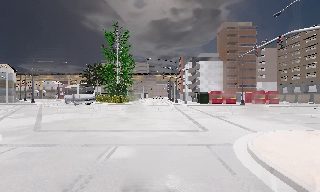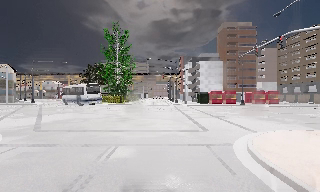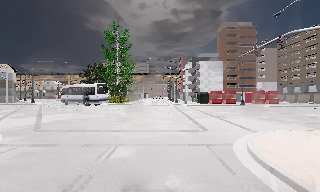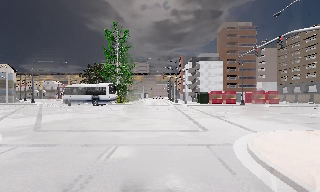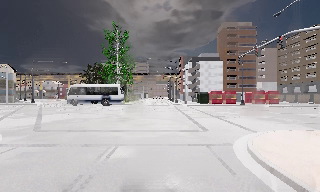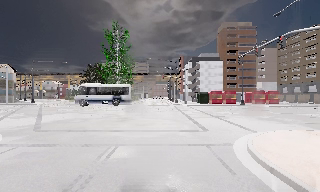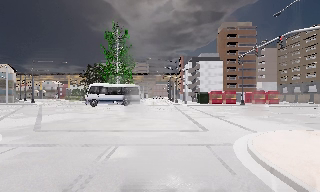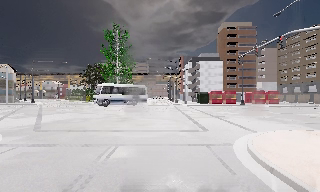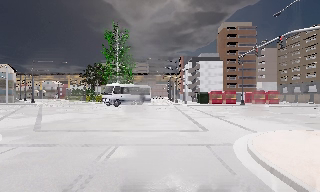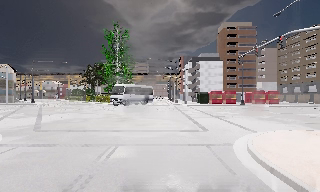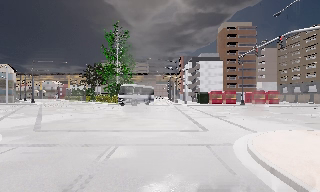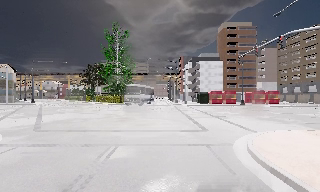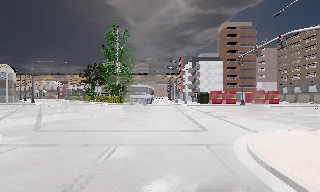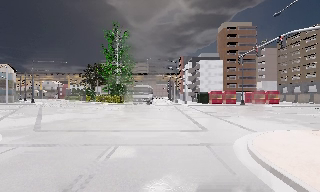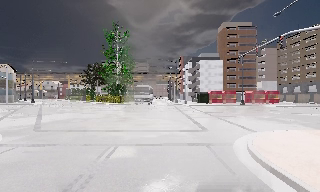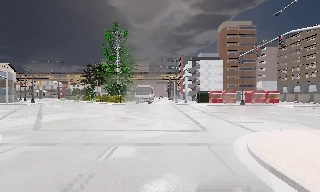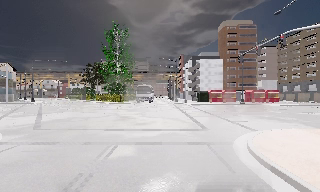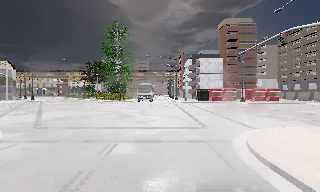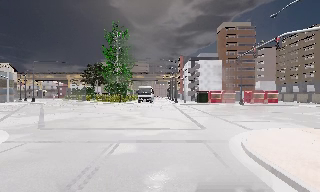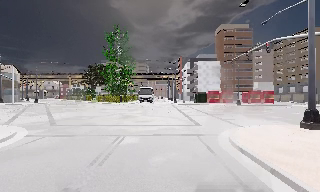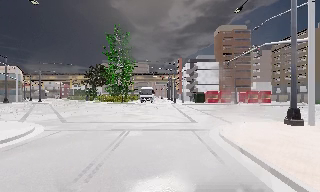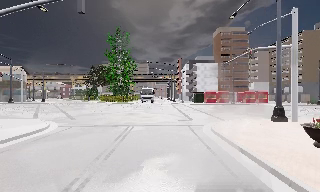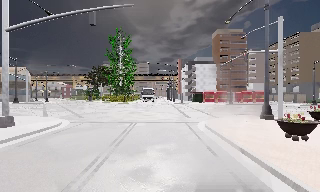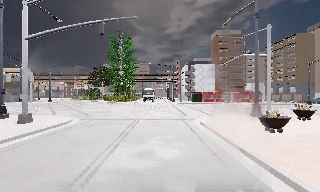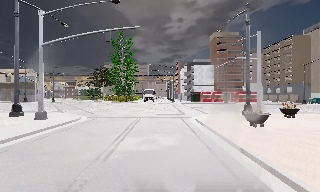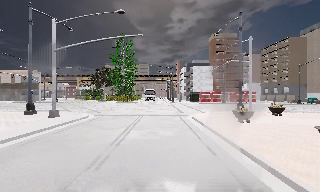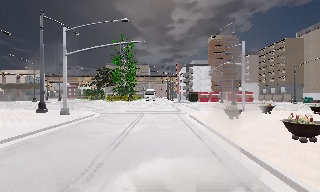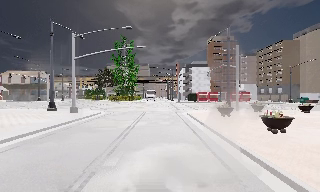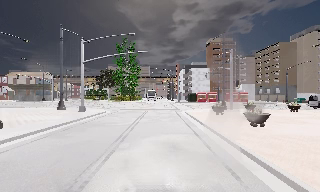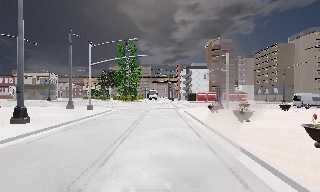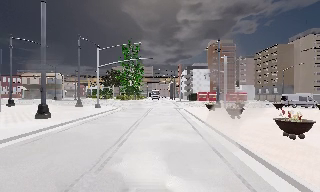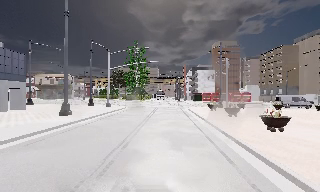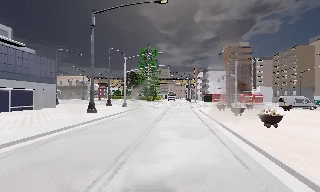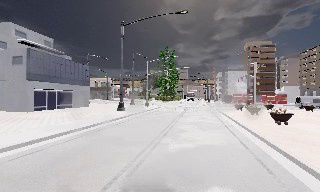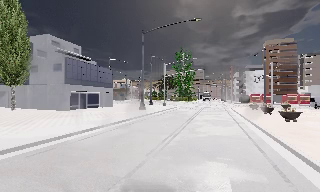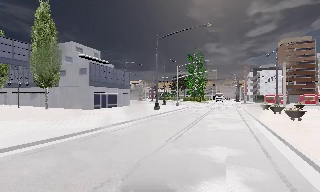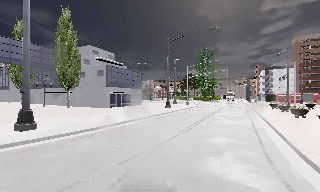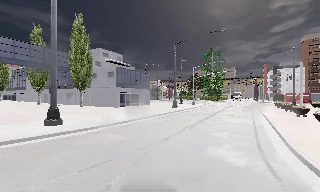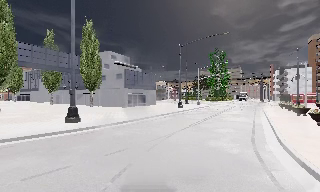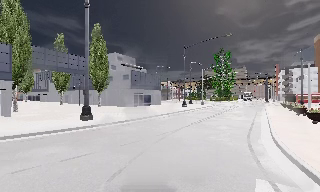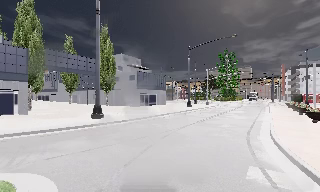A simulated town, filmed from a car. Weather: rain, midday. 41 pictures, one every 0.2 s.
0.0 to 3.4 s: The camera keeps its place and its aim.
3.4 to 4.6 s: The camera travels backward, about 6 m, so what stands in front gets smaller. It gains speed.
4.6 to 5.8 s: The camera travels backward, about 9 m, so what stands in front gets smaller.
5.8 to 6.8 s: The camera swings to its left by about 20 degrees, and the scene slides to the right. It travels backward, about 9 m, so what stands in front gets smaller.
6.8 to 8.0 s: The scene slides to the right, as the camera pans about 15 degrees to its left. It travels backward, about 7 m, so what stands in front gets smaller. It loses speed.
The film runs backward here.
